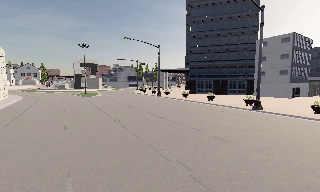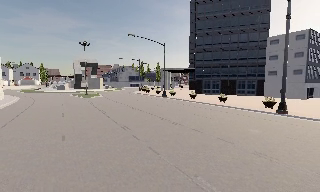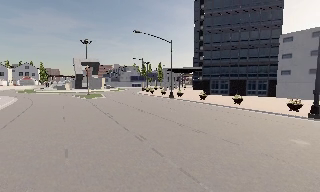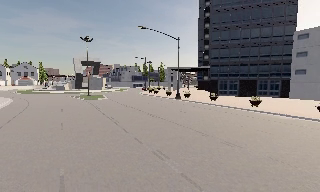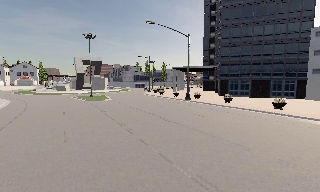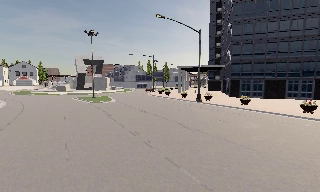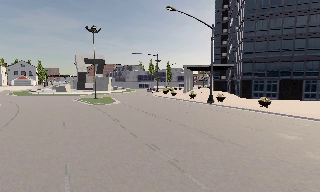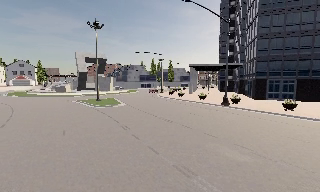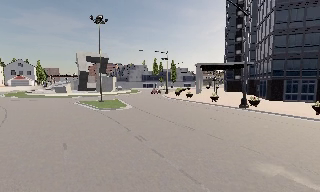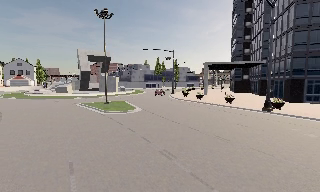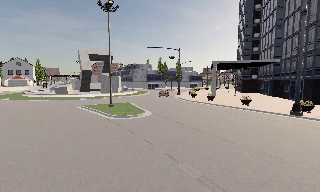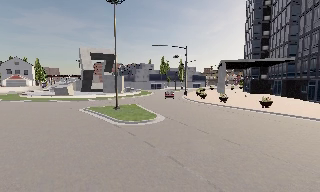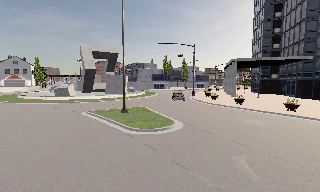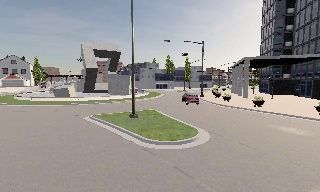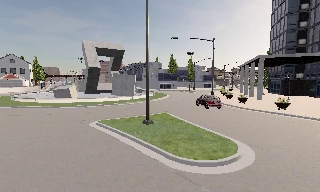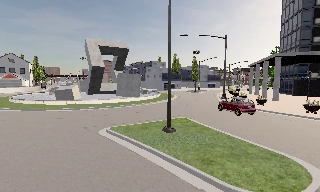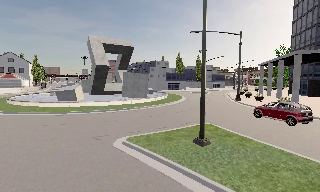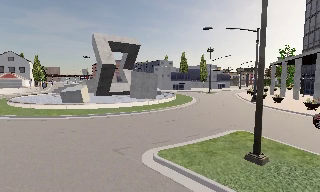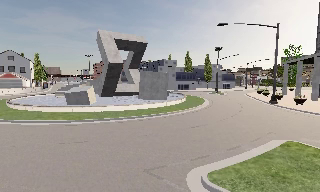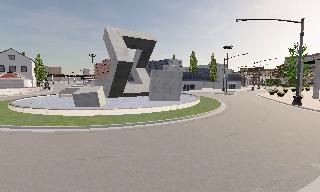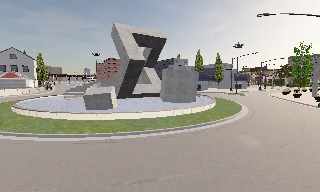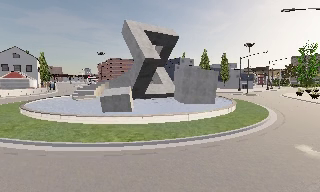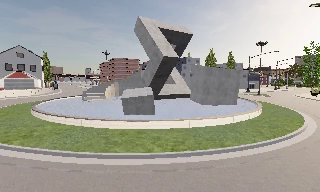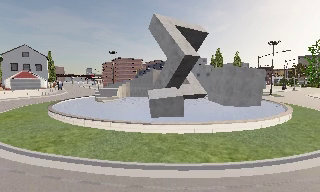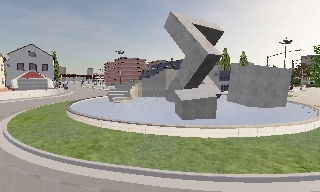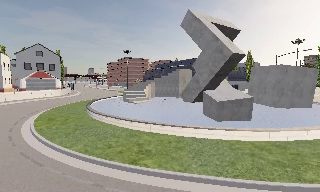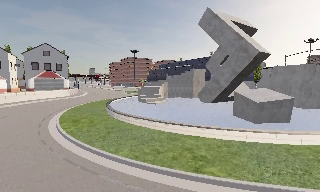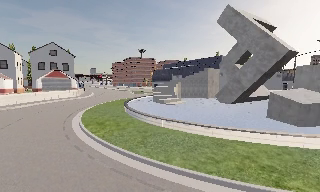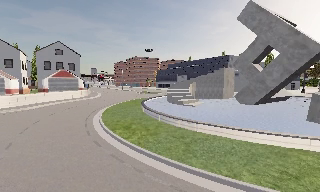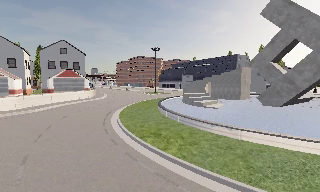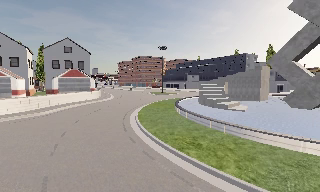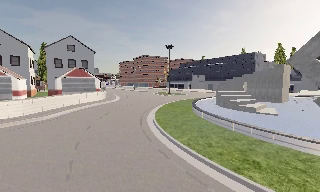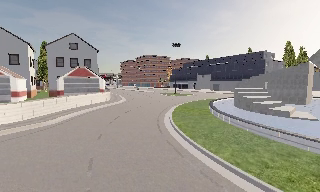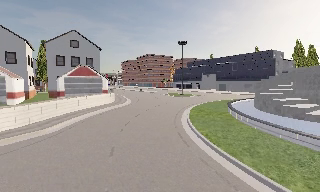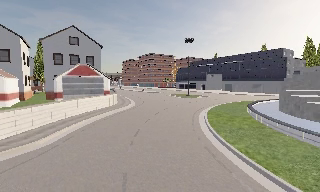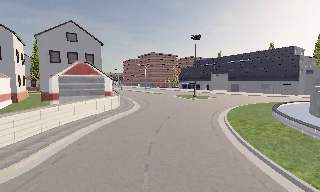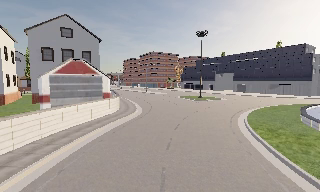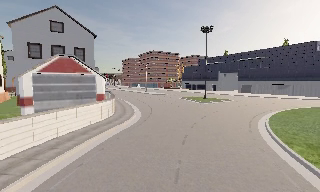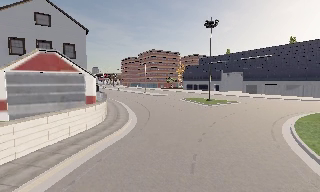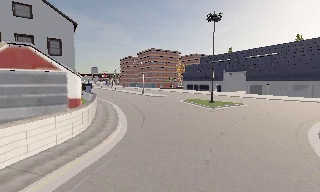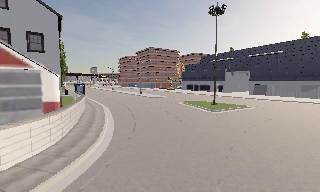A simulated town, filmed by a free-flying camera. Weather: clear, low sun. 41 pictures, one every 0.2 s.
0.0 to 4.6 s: The camera travels forward and to its left, about 55 m, so what stands in front looms larger.
4.6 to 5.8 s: The camera travels to its left, about 13 m, so close, fixed things drift to the right.
5.8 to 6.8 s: The camera travels forward and to its left, about 11 m, so what stands in front looms larger.
6.8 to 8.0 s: The camera travels forward, about 14 m, so what stands in front looms larger.
The film runs backward here.
